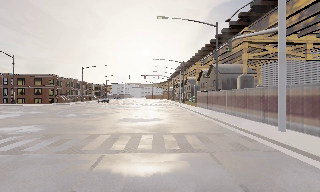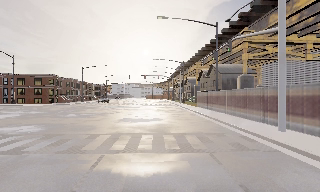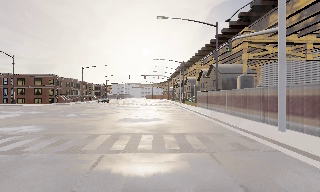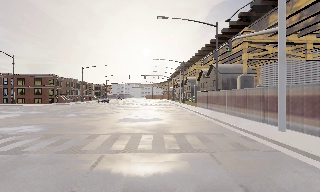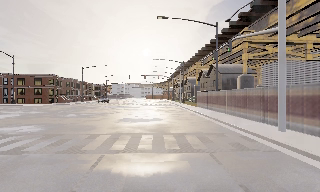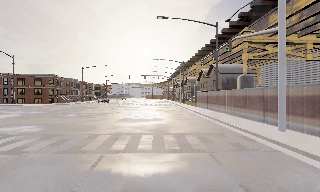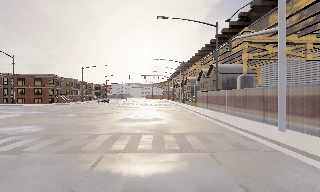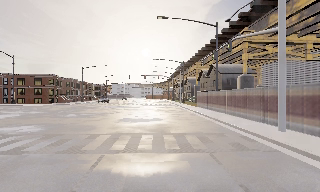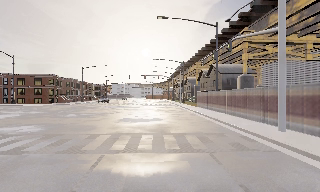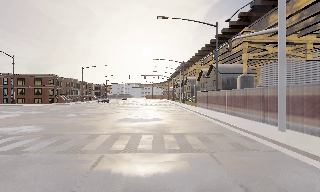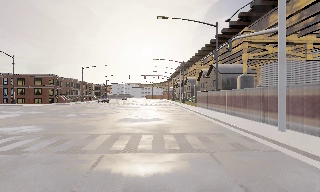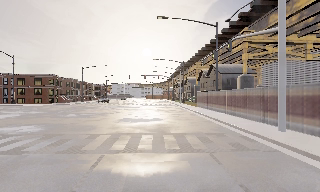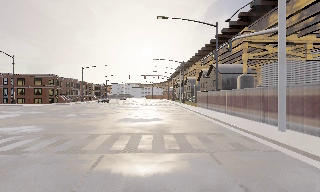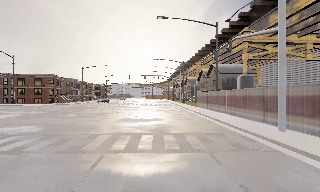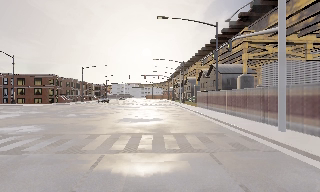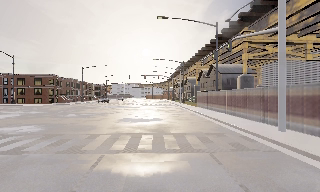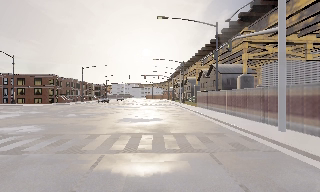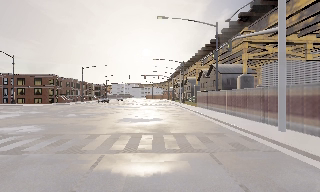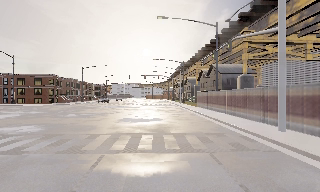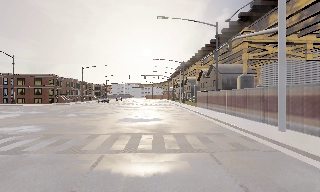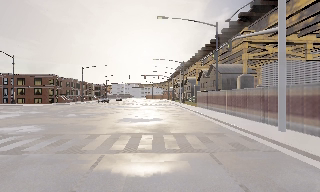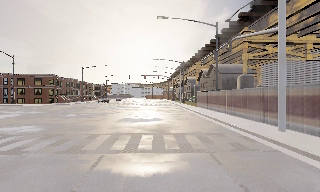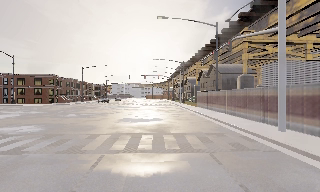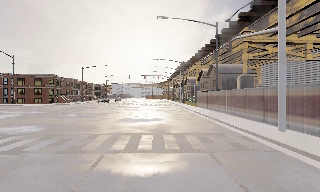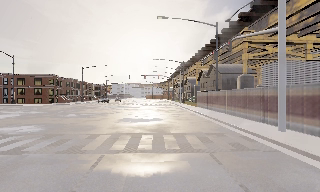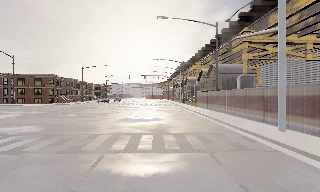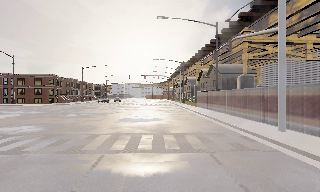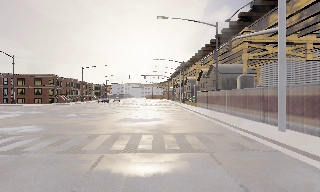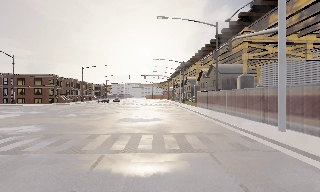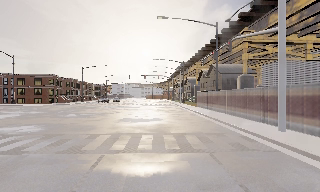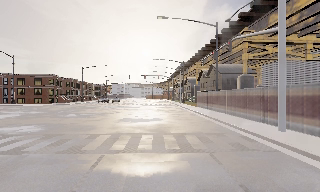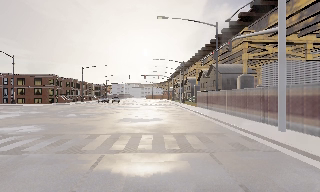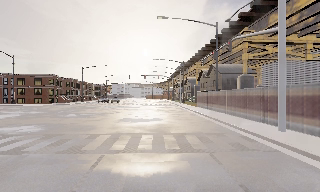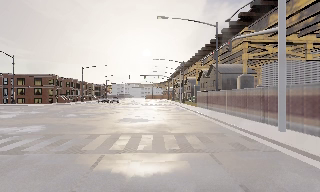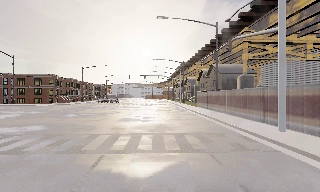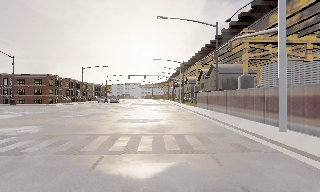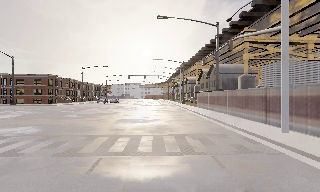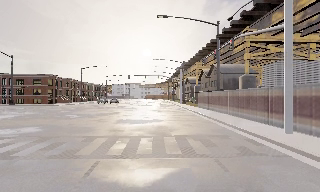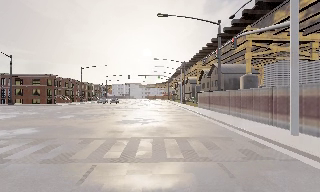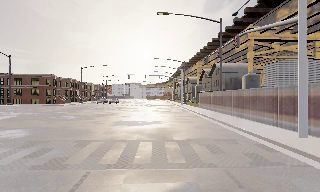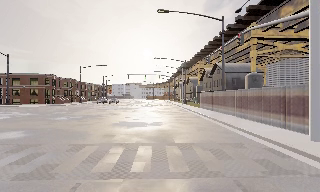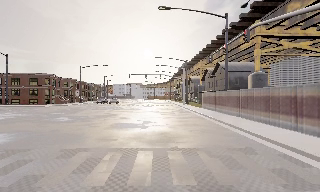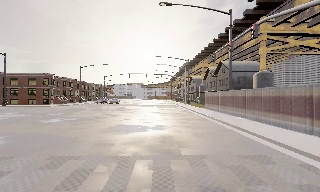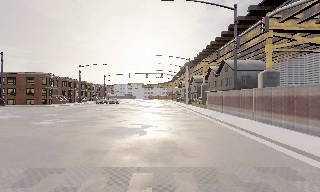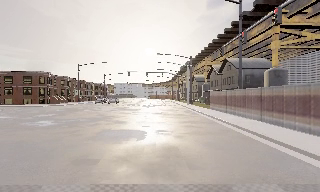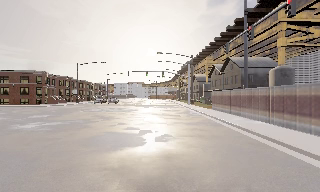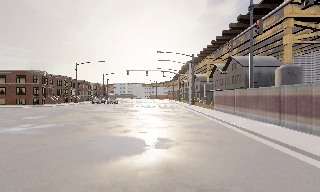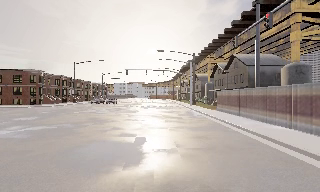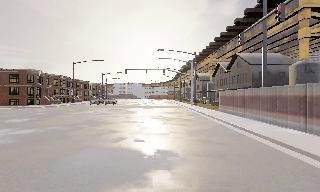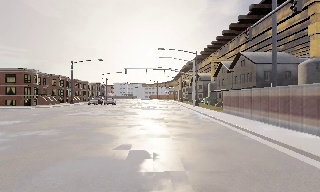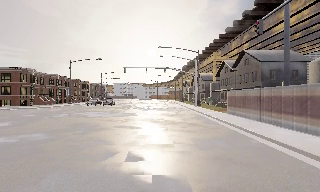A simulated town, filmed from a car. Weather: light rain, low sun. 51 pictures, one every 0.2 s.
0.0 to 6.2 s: The camera keeps its place and its aim.
6.2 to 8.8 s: The camera travels forward, about 4.5 m, so what stands in front looms larger. It gains speed.
8.8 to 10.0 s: The camera travels forward, about 5 m, so what stands in front looms larger.
The film runs forward here.
